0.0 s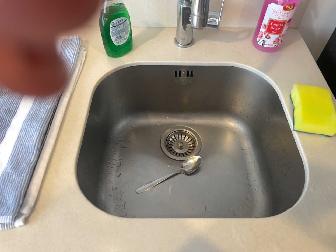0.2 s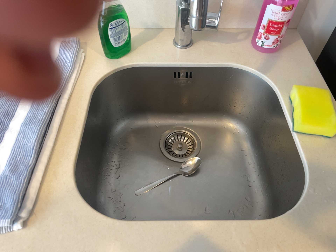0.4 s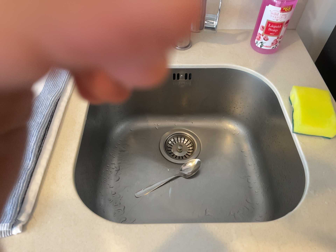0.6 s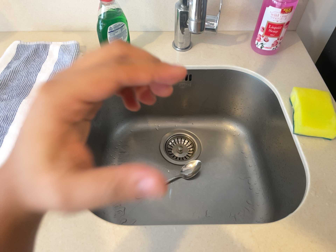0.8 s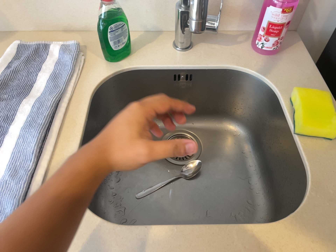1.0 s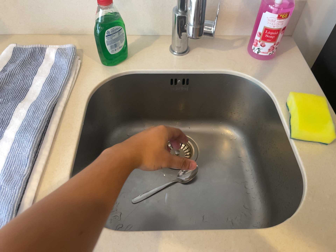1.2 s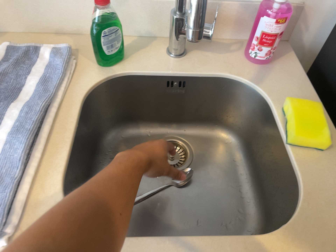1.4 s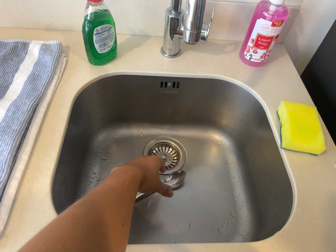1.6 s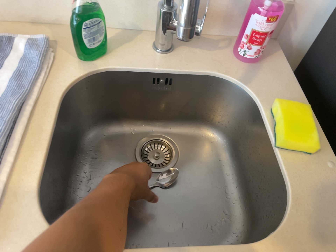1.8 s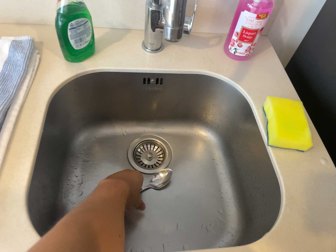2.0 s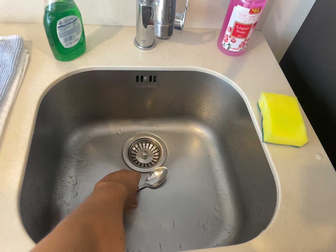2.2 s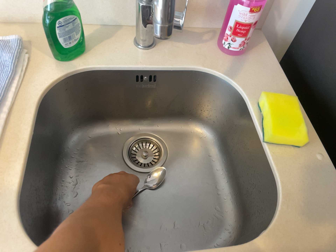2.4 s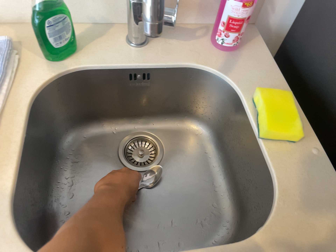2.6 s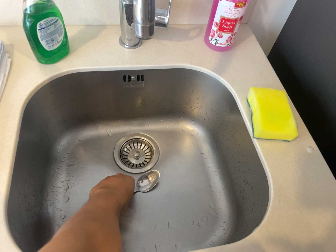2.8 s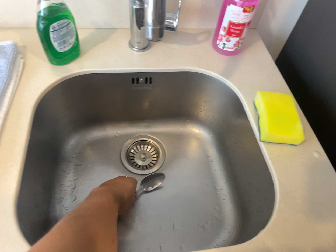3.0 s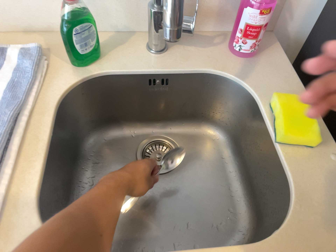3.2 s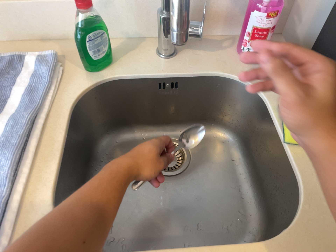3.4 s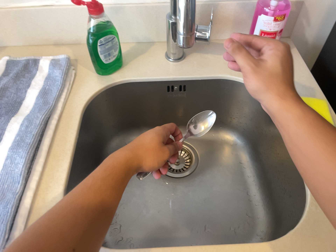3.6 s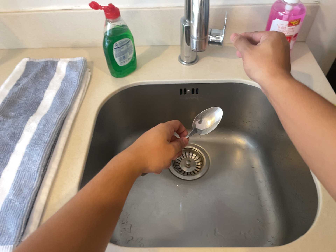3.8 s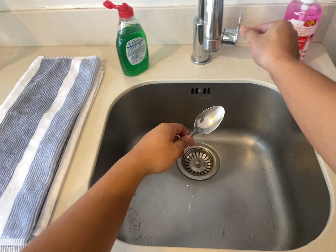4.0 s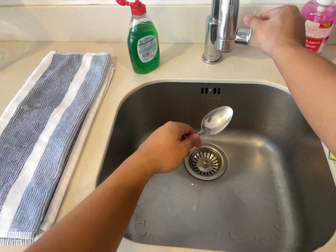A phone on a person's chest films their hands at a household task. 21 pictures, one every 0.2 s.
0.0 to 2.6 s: The camera travels forward, about 8 cm, so what stands in front looms larger.
2.6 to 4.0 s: The camera pans to its left by about 15 degrees.
The film runs forward here.
